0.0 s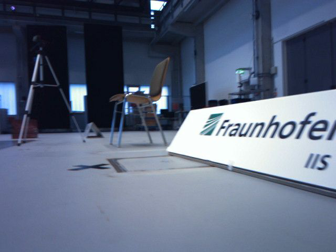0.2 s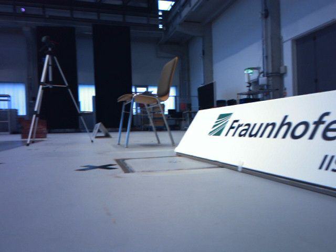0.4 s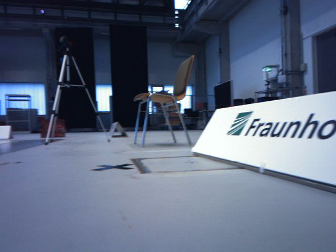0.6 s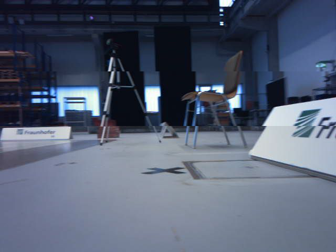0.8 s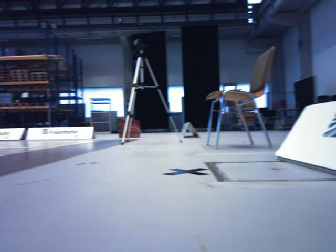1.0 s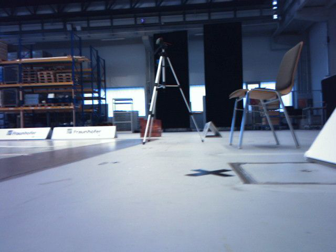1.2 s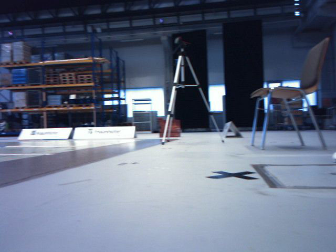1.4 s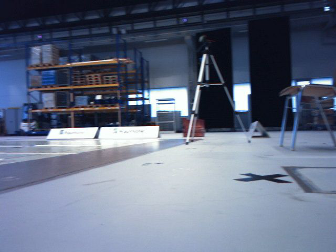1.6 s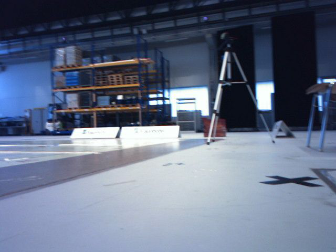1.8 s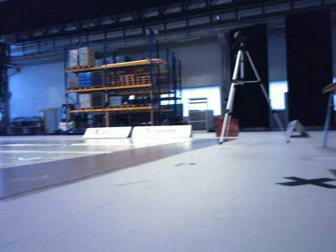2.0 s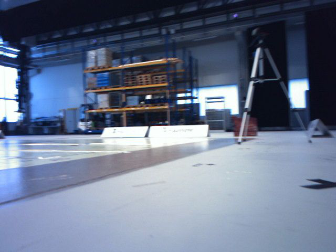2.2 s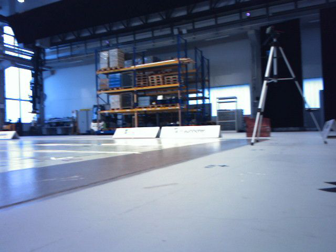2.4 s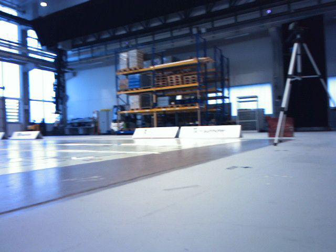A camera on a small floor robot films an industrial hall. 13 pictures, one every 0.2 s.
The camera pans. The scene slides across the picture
to the right.
The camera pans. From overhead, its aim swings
counterclockwise.
0.0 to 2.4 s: The camera swings to its left by about 55 degrees, and the scene slides to the right. It travels forward, about 0.4 m.
The film runs forward here.
